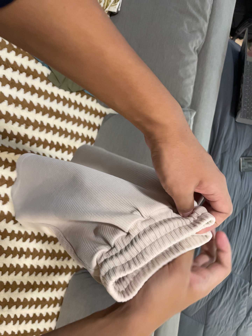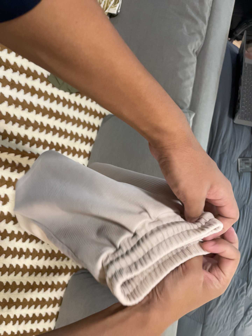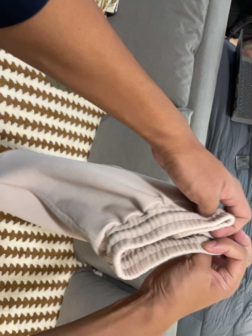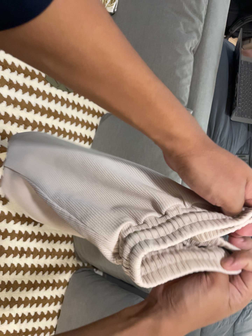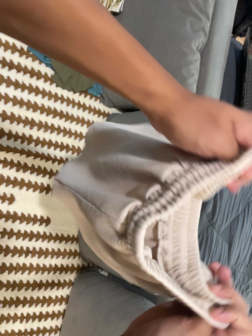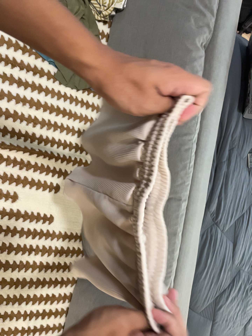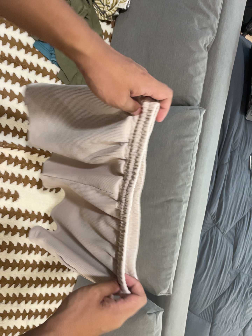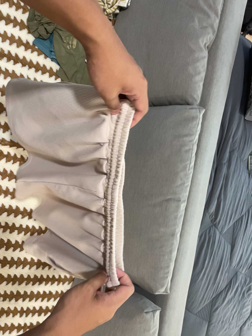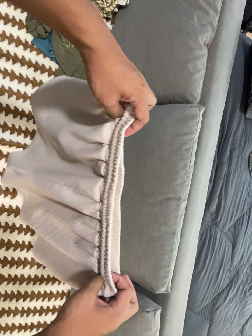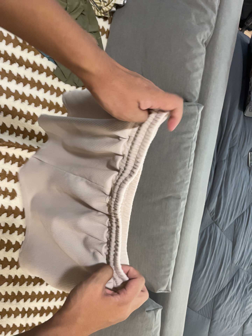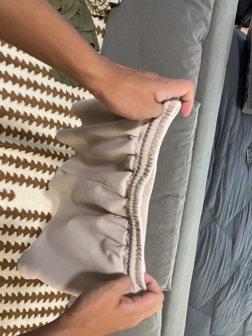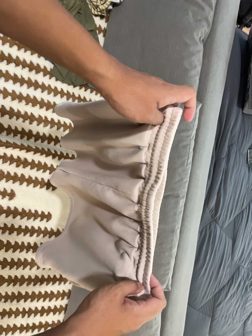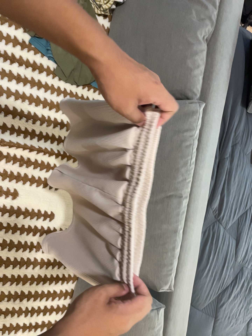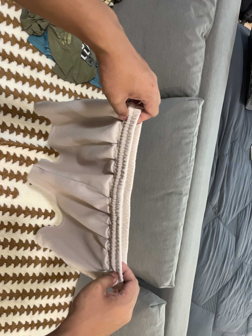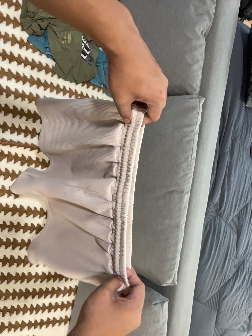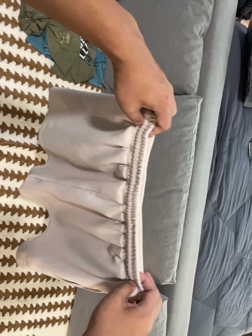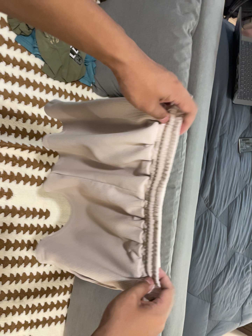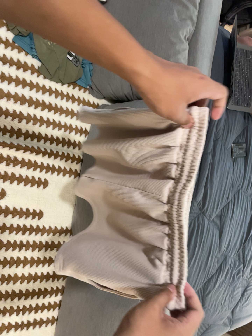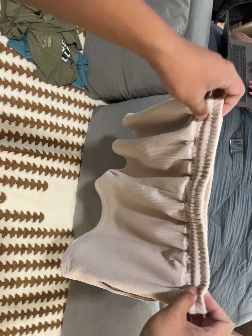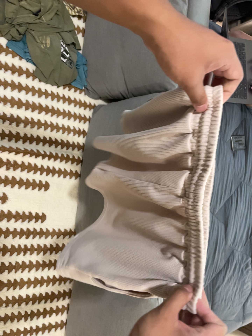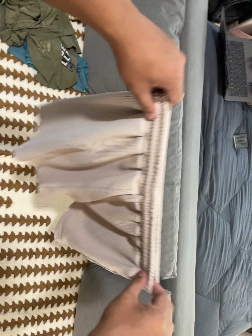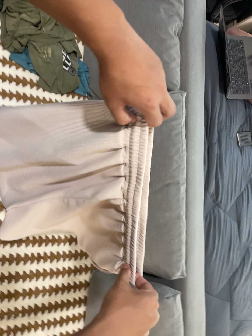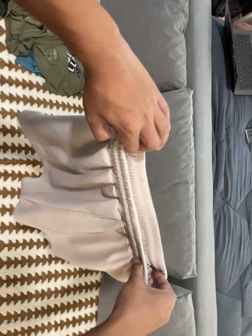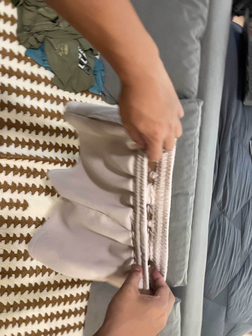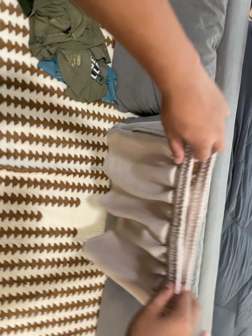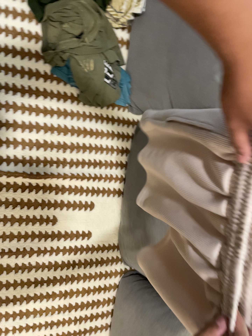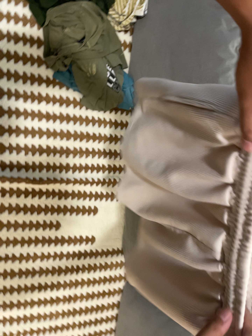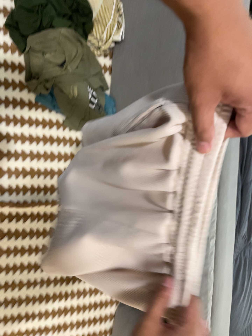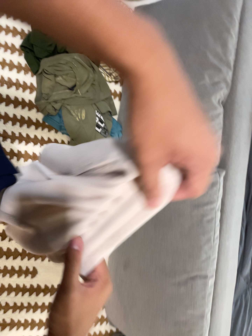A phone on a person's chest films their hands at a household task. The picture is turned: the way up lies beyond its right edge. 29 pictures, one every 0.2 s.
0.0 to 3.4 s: The camera shifts only a little, or ends up much as it began.
3.4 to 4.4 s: The camera rolls about its line of sight by about 10 degrees, and the scene rotates counterclockwise.
4.4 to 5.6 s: The camera travels toward the top of its view, about 26 cm, so close, fixed things drift downward.
The film runs backward here.
